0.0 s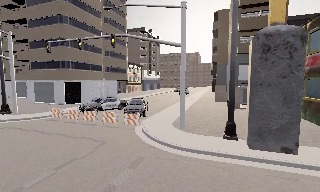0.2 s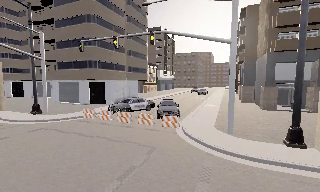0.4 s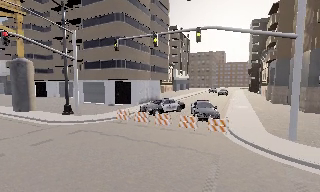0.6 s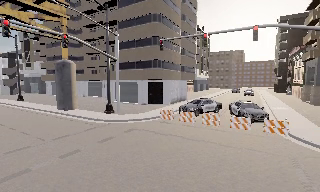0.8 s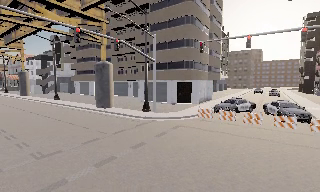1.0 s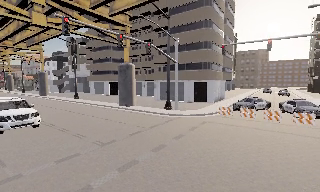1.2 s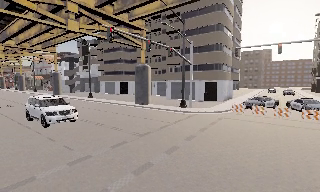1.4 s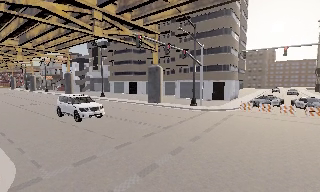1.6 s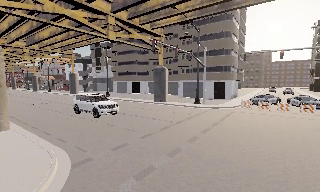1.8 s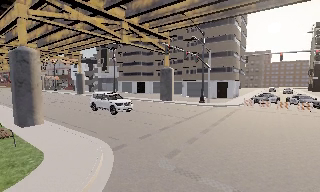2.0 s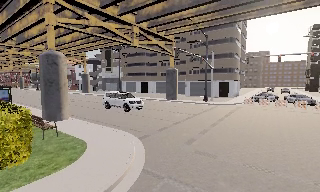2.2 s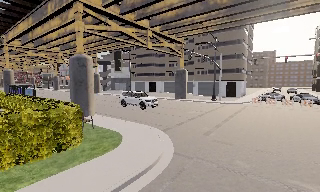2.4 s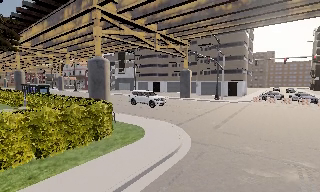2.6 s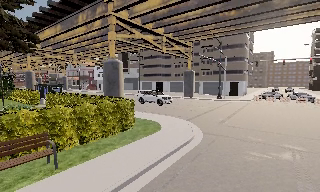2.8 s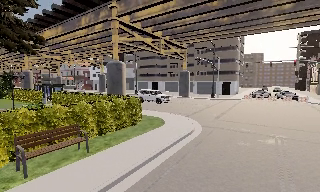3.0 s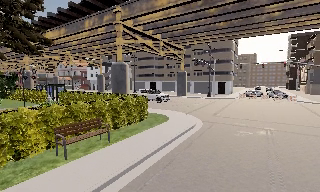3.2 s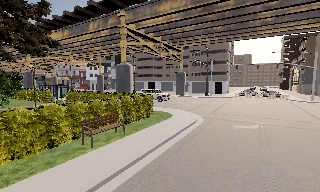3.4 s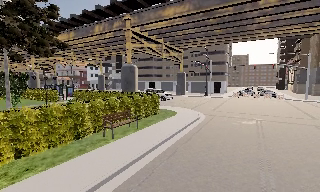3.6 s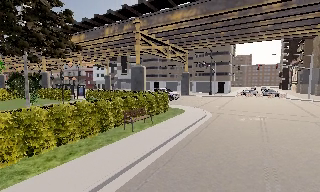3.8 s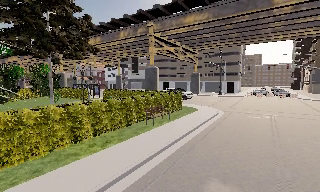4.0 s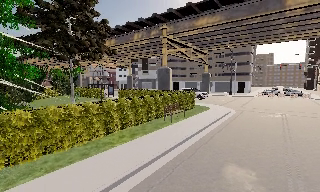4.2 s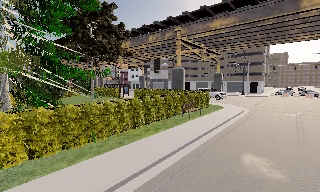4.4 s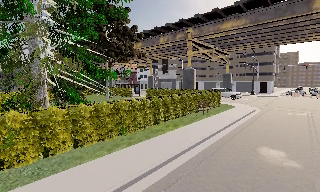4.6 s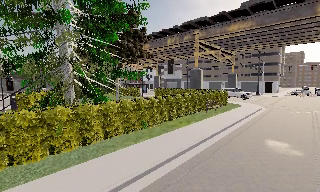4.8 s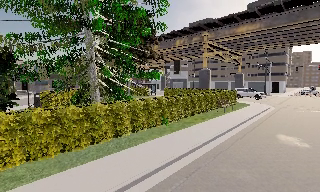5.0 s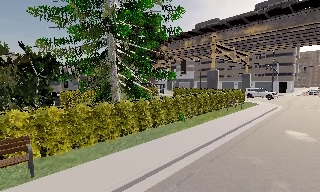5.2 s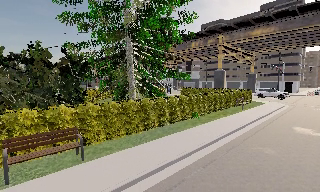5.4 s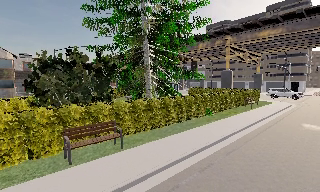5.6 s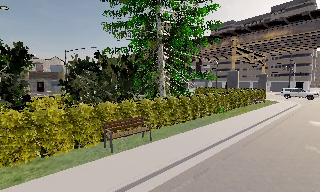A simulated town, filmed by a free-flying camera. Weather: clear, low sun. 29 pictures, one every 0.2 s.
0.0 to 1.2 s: The camera swings to its left by about 15 degrees, and the scene slides to the right. It travels to its left, about 13 m, so close, fixed things drift to the right.
1.2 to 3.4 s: The camera travels backward and to its left, about 19 m, so what stands in front gets smaller.
3.4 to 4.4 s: The camera swings to its left by about 10 degrees, and the scene slides to the right. It travels backward and to its left, about 7 m, so what stands in front gets smaller.
4.4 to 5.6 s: The camera travels backward and to its left, about 9 m, so what stands in front gets smaller.
The film runs forward here.
